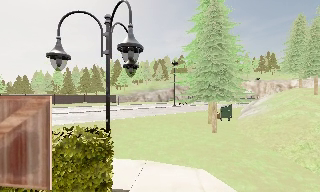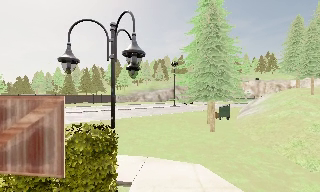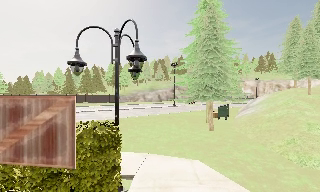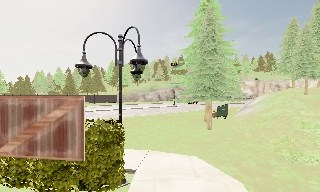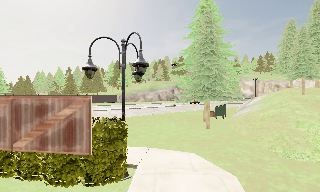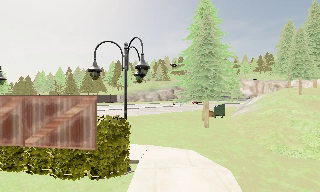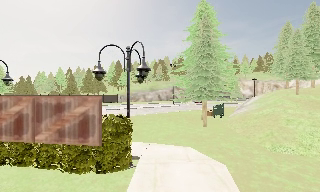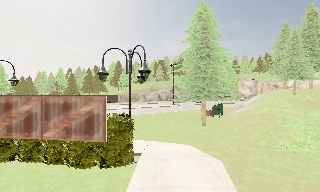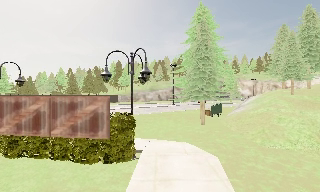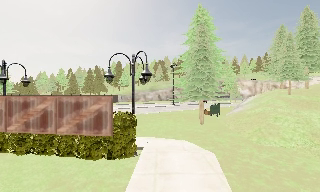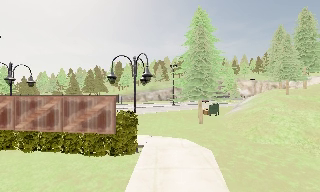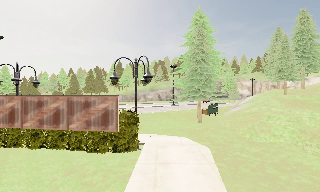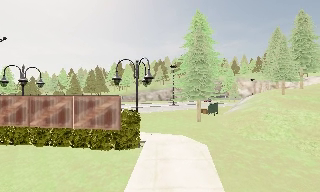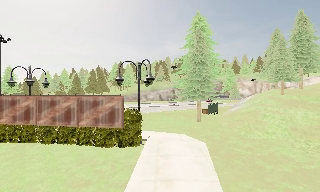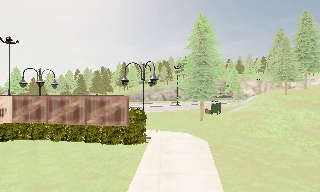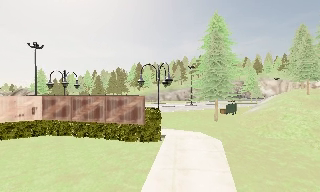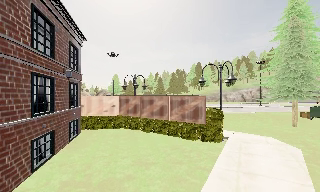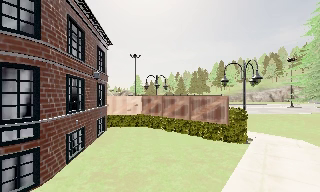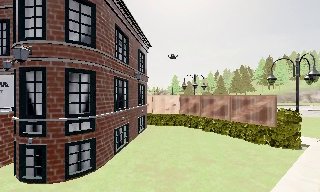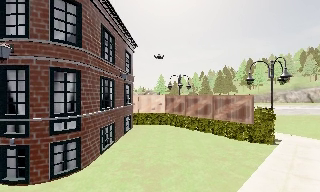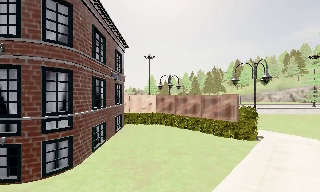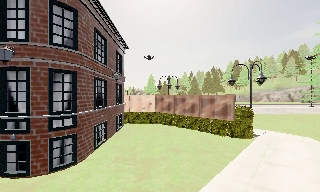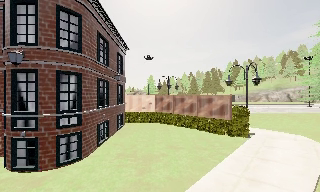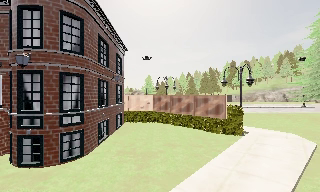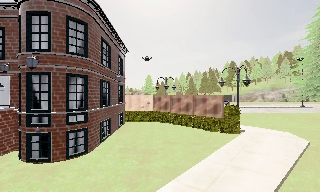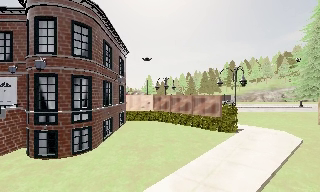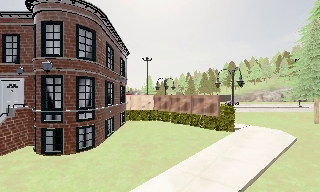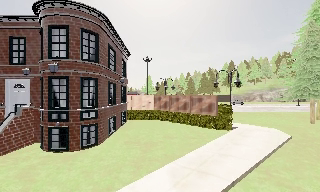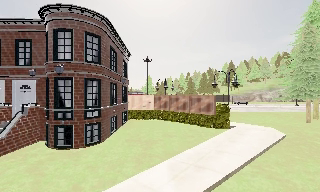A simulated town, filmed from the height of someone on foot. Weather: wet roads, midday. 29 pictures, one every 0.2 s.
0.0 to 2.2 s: The camera travels backward, about 4.5 m, so what stands in front gets smaller.
2.2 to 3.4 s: The camera swings to its left by about 35 degrees, and the scene slides to the right. It travels backward, about 2 m.
3.4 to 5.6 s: The camera travels backward, about 4 m, so what stands in front gets smaller.
The film runs backward here.
